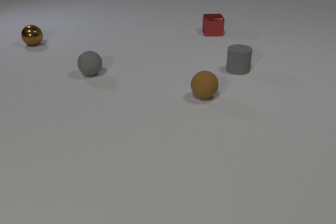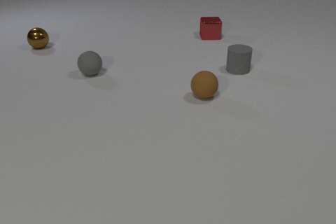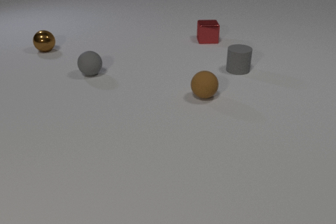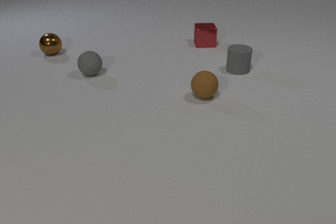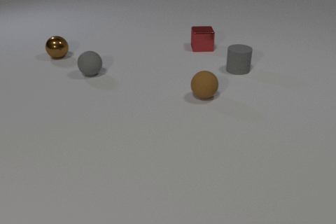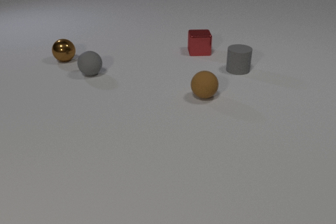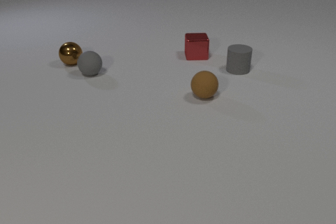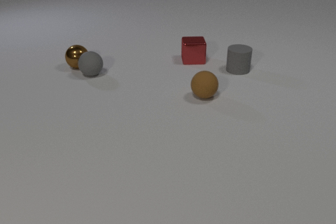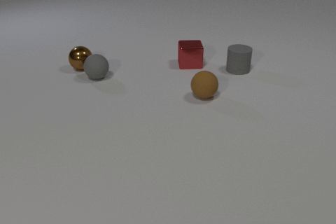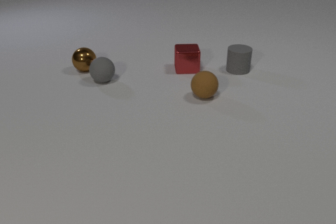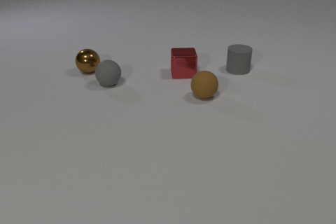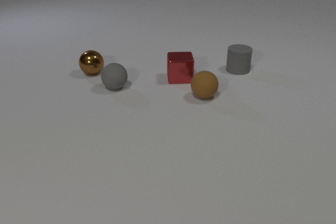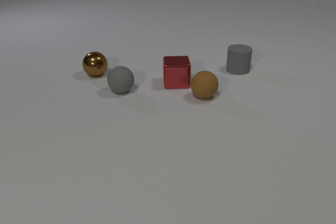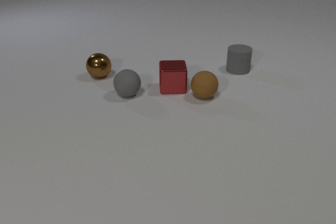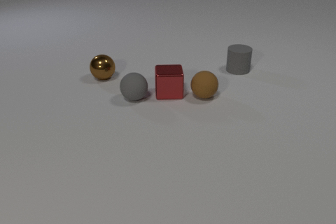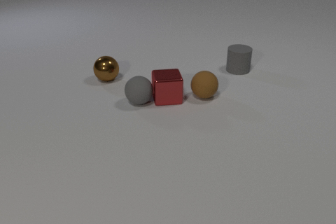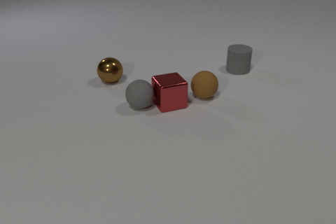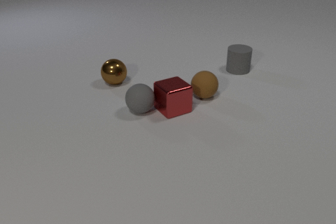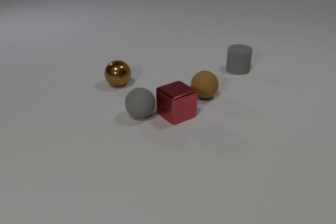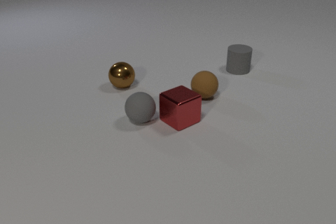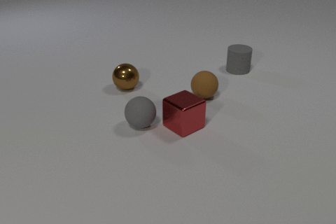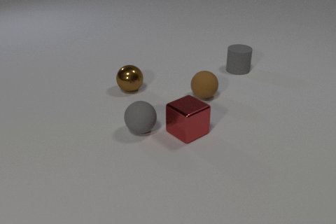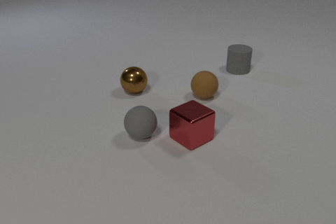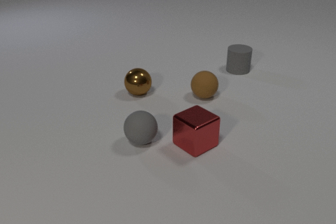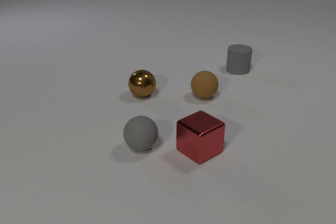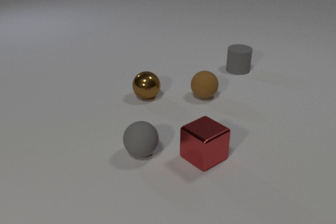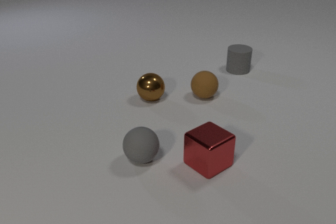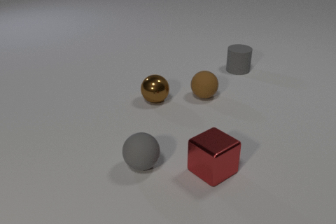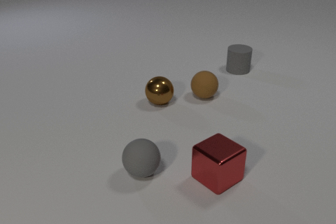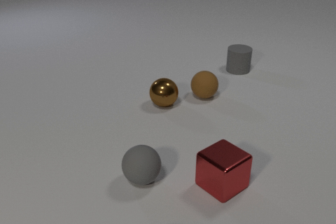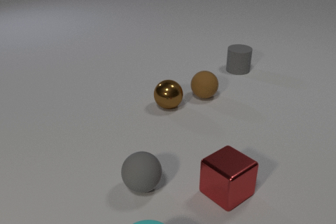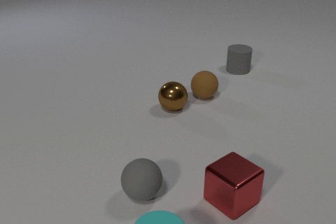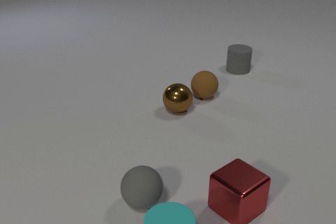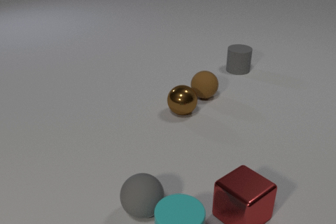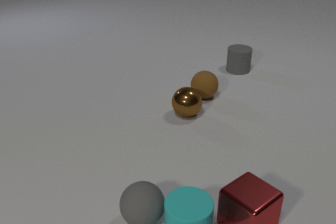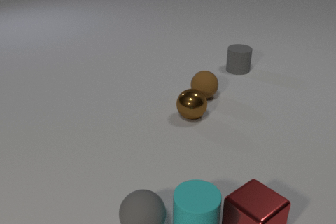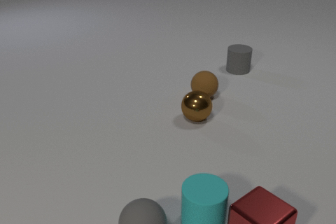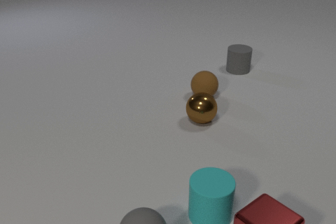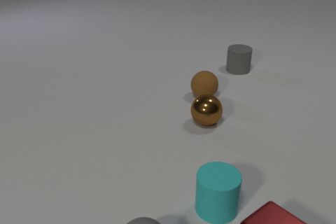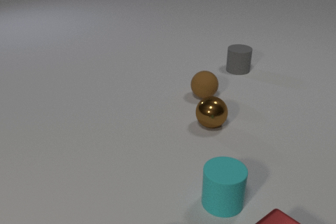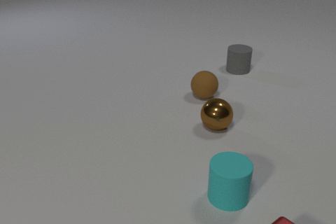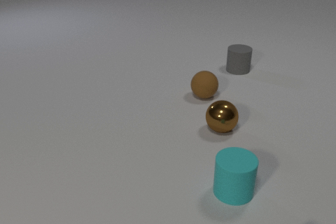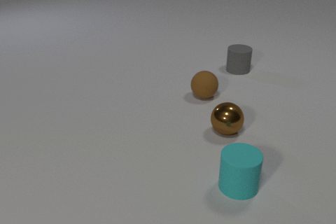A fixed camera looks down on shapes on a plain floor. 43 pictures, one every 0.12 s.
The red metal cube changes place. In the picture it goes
toward the camera.
The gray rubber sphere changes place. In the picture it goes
toward the camera.
0.00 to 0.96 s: The brown metal sphere rolls toward the camera and to the right. The gray rubber sphere rolls toward the camera and to the right. The red metal cube slides toward the camera. The brown metal sphere and the gray rubber sphere collide.
0.96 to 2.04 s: The brown metal sphere rolls toward the camera and to the right. The gray rubber sphere rolls toward the camera and to the right. The red metal cube slides toward the camera, spins so that its near face slides to the right, counterclockwise seen from above. The gray rubber sphere and the red metal cube collide.
2.04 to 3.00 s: The brown metal sphere rolls toward the camera and to the right. The gray rubber sphere rolls toward the camera. The red metal cube slides toward the camera.
3.00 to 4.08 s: The brown metal sphere rolls to the right and toward the camera. The gray rubber sphere rolls toward the camera. The red metal cube slides toward the camera and to the right. The cyan rubber cylinder comes in at the bottom edge, slides away from the camera and to the right.
4.08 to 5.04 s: The brown metal sphere rolls to the right and toward the camera. The gray rubber sphere rolls toward the camera, leaves at the bottom edge. The red metal cube slides toward the camera and to the right, leaves at the bottom edge. The cyan rubber cylinder slides away from the camera and to the right.
What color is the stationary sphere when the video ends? brown.
Are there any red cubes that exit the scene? yes.
How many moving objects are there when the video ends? 2.
